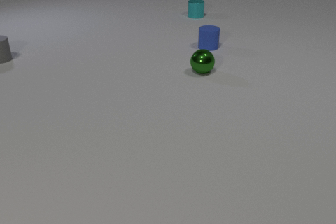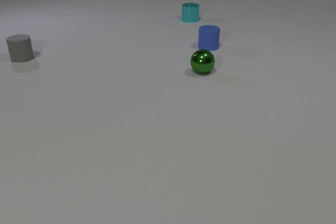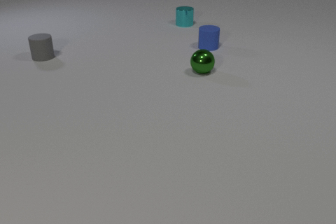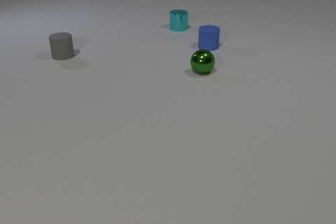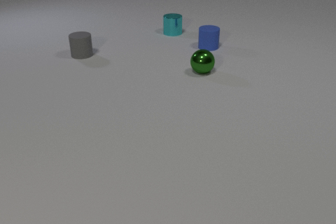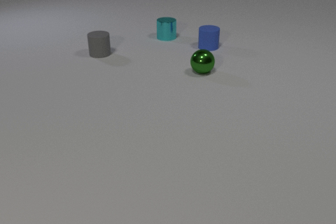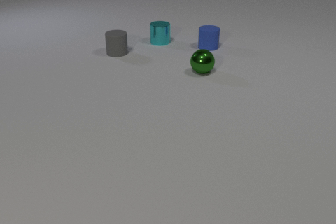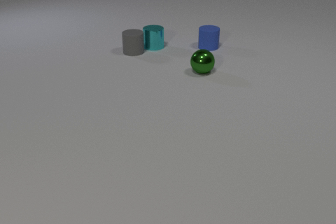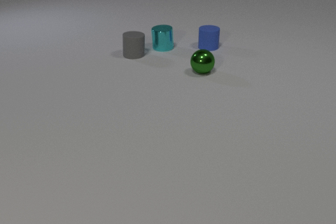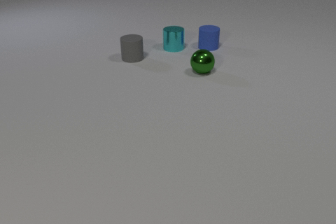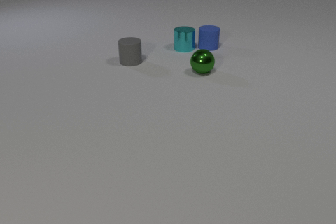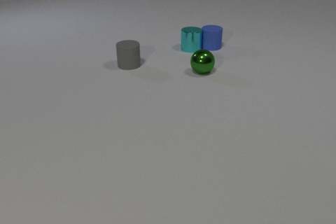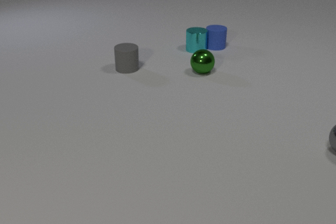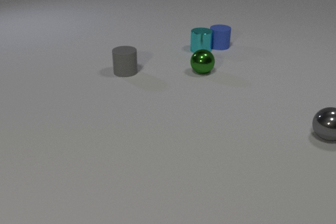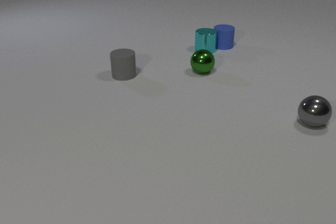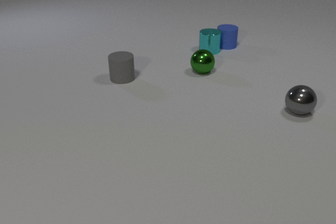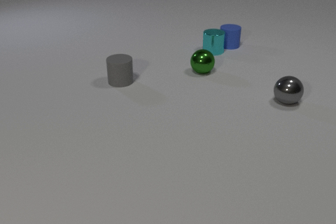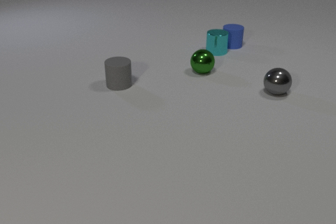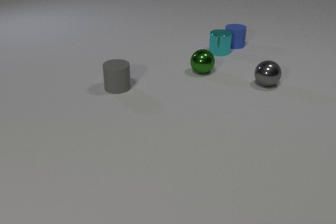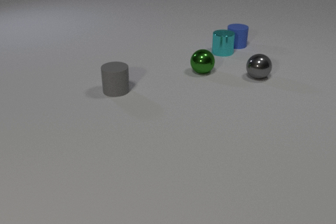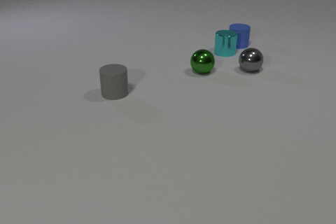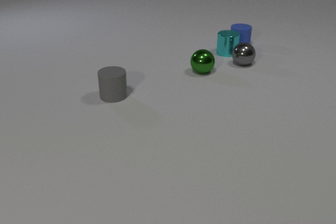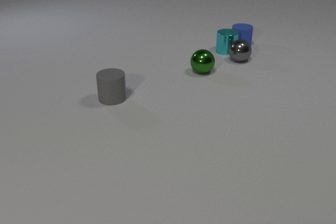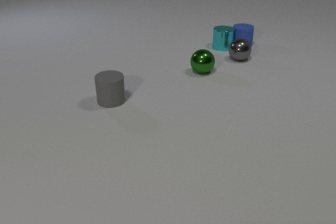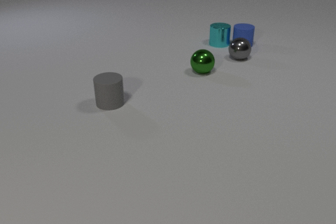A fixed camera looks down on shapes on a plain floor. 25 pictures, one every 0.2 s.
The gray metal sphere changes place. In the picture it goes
away from the camera.
0.0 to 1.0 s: The gray rubber cylinder slides to the right. The cyan metal cylinder slides toward the camera and to the left.
1.0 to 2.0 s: The gray rubber cylinder slides to the right and toward the camera. The cyan metal cylinder slides toward the camera and to the right. The gray rubber cylinder and the cyan metal cylinder collide.
2.0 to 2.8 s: The gray rubber cylinder slides toward the camera. The cyan metal cylinder slides to the right. The blue rubber cylinder slides to the right. The gray metal sphere comes in at the right edge, rolls away from the camera and to the left. The cyan metal cylinder and the blue rubber cylinder collide.
2.8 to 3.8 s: The gray rubber cylinder slides toward the camera. The cyan metal cylinder slides to the right. The blue rubber cylinder slides to the right. The gray metal sphere rolls away from the camera and to the left.
3.8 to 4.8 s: The gray rubber cylinder slides toward the camera. The cyan metal cylinder slides away from the camera. The blue rubber cylinder slides to the right. The gray metal sphere rolls away from the camera and to the left. The cyan metal cylinder and the gray metal sphere collide.
Are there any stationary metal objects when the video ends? yes.
What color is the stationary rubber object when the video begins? blue.
How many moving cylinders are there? 3.
